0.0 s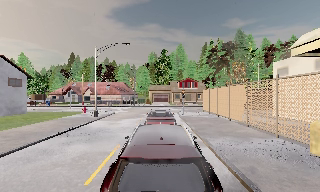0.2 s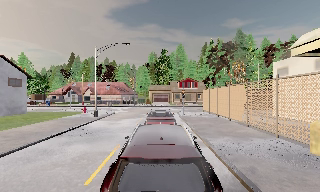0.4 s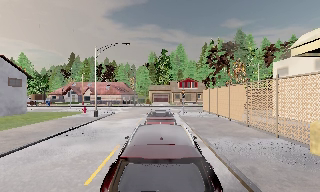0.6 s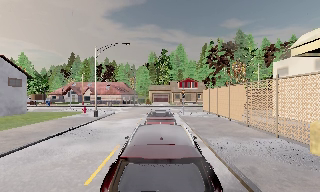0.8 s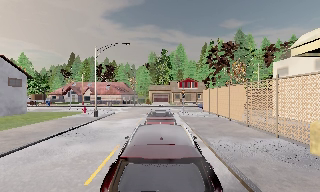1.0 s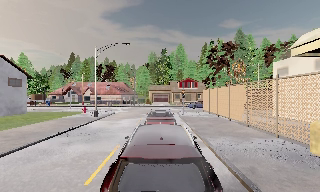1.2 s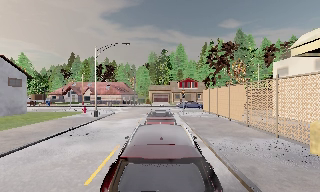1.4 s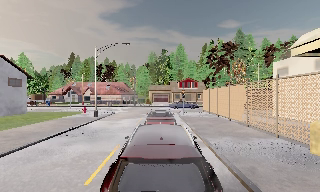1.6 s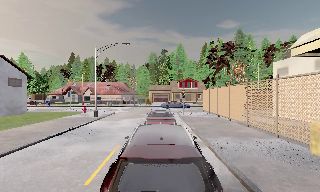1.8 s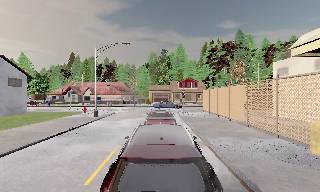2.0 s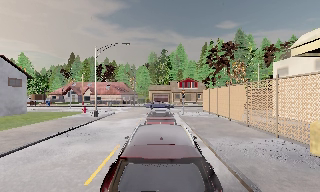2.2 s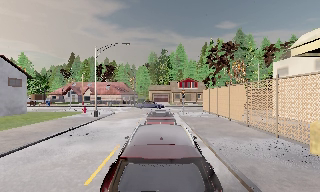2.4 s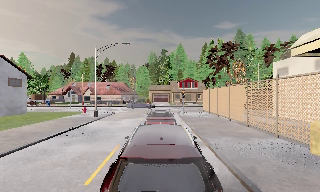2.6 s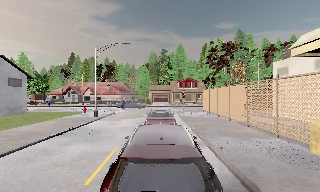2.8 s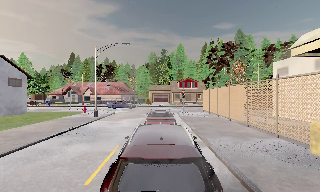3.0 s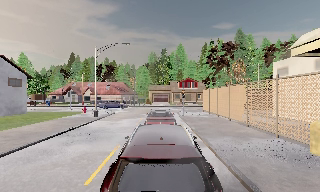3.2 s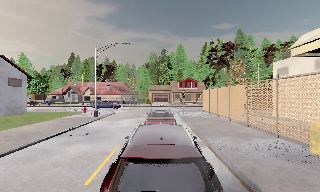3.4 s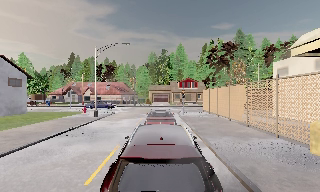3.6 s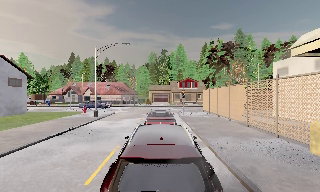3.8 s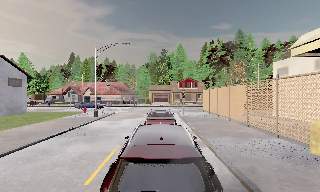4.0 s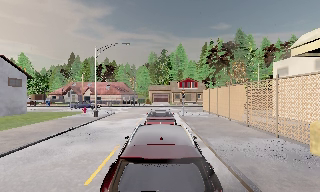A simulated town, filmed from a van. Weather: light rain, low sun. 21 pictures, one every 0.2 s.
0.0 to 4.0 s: The camera keeps its place and its aim.
The film runs backward here.
